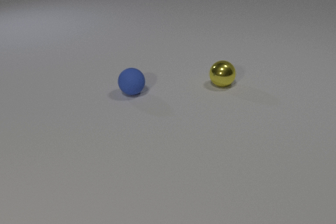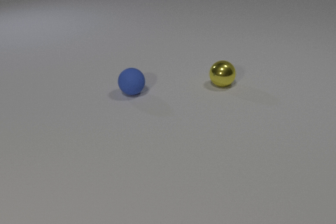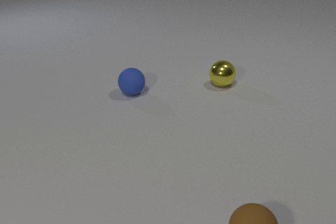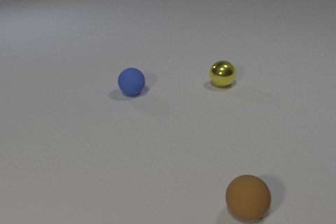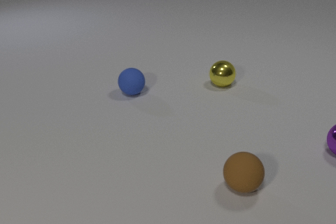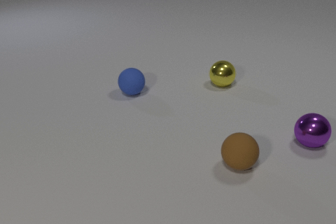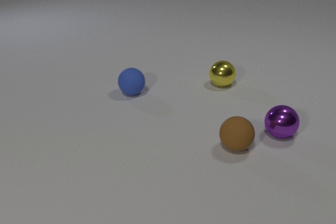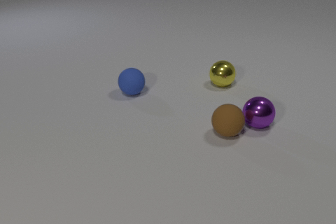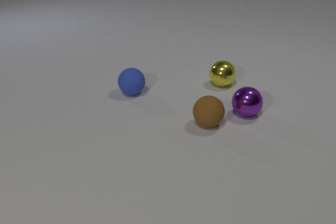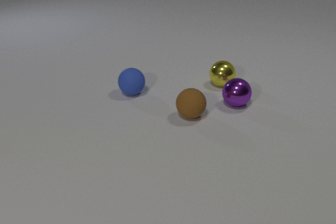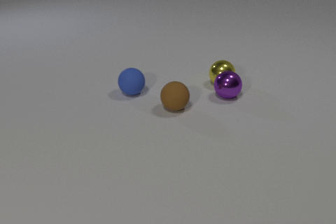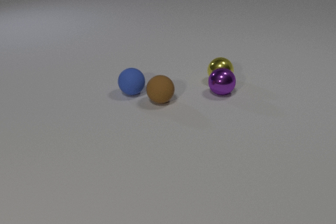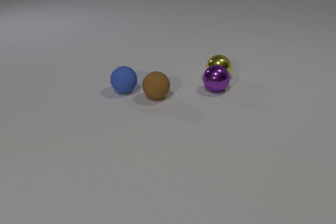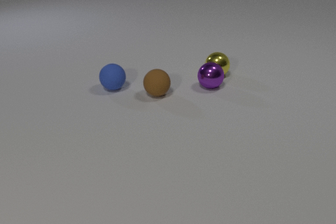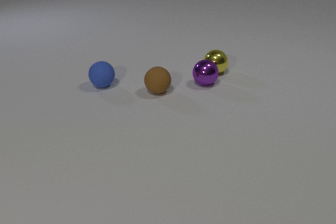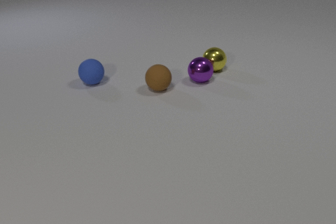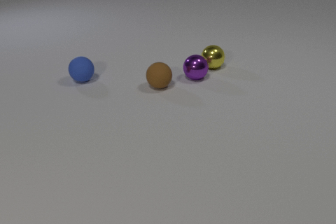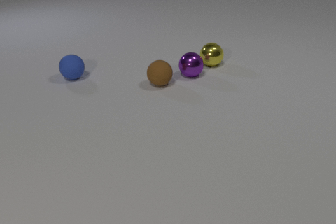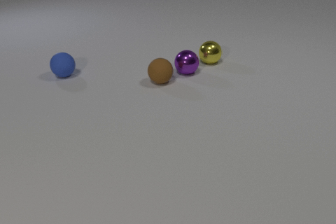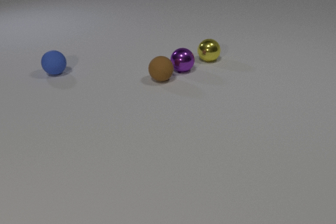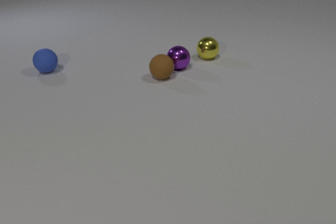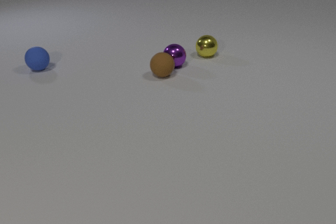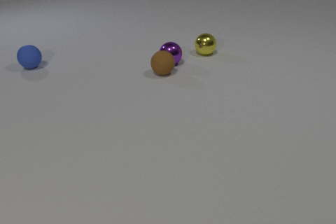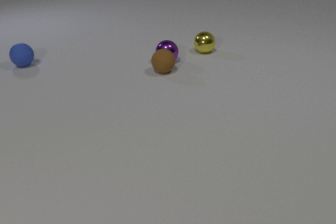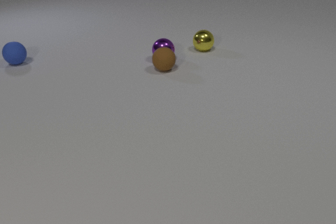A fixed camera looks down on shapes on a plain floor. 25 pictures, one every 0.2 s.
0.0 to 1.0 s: The purple metal sphere comes in at the right edge, rolls to the left. The brown rubber sphere comes in at the bottom edge, rolls away from the camera.
1.0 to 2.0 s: The purple metal sphere rolls to the left and away from the camera. The brown rubber sphere rolls away from the camera and to the left. The purple metal sphere and the brown rubber sphere collide. The purple metal sphere and the yellow metal sphere collide.
2.0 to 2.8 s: The purple metal sphere rolls away from the camera and to the left. The brown rubber sphere rolls away from the camera and to the left. The blue rubber sphere rolls to the left and away from the camera. The yellow metal sphere rolls away from the camera. The brown rubber sphere and the blue rubber sphere collide.
2.8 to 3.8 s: The purple metal sphere rolls away from the camera and to the left. The brown rubber sphere rolls away from the camera. The blue rubber sphere rolls to the left and away from the camera. The yellow metal sphere rolls away from the camera.
3.8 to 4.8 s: The purple metal sphere rolls away from the camera and to the left. The brown rubber sphere rolls away from the camera. The blue rubber sphere rolls away from the camera and to the left. The yellow metal sphere rolls away from the camera.
What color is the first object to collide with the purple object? brown.
How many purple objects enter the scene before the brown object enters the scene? 0.
What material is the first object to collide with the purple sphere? rubber.
